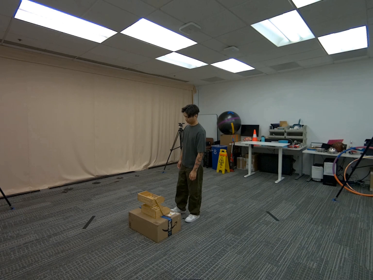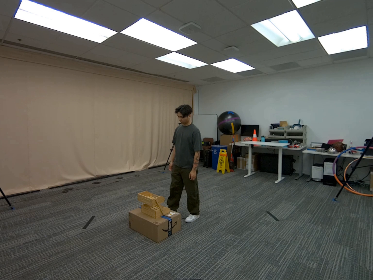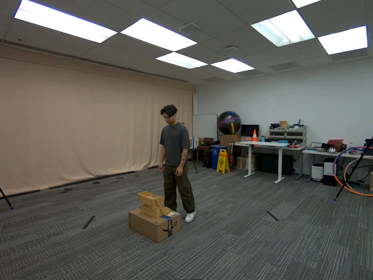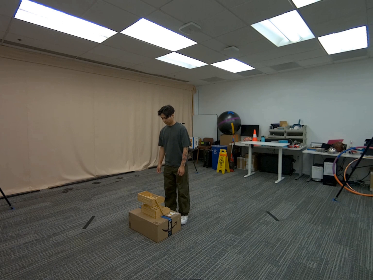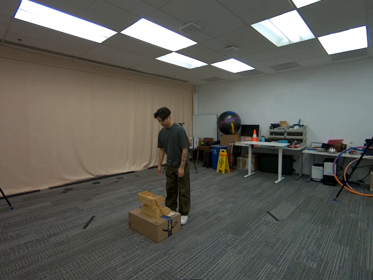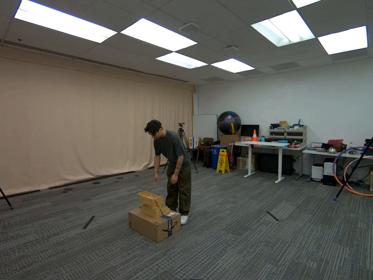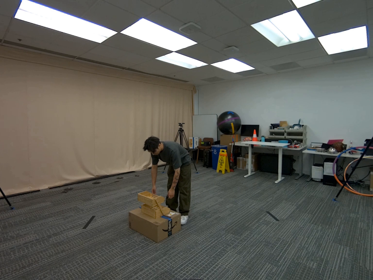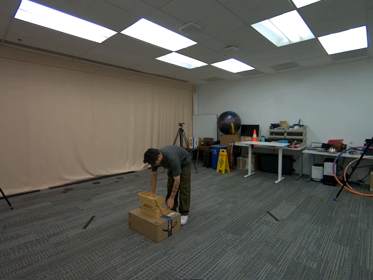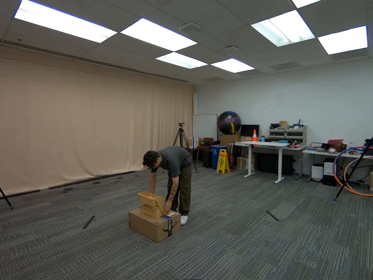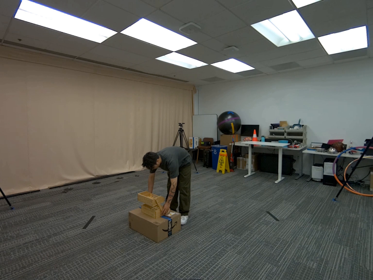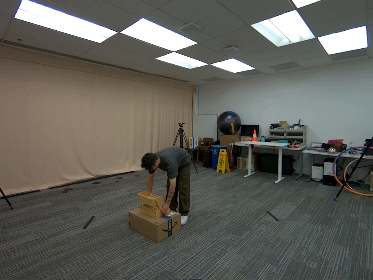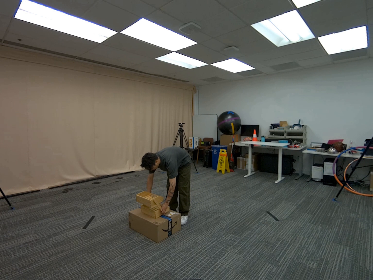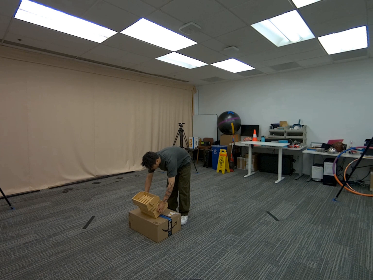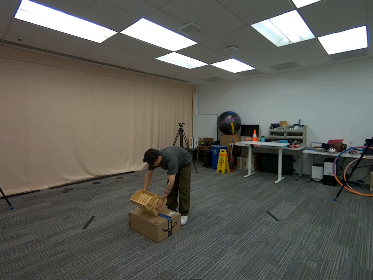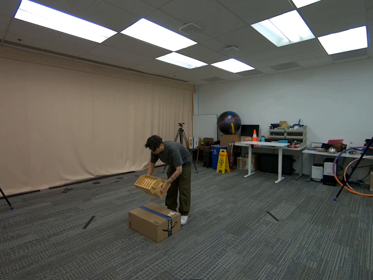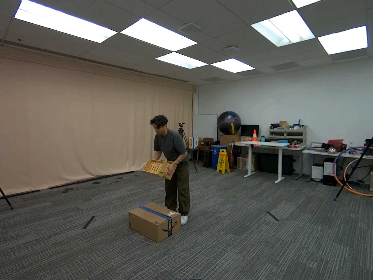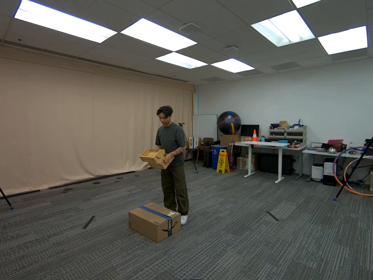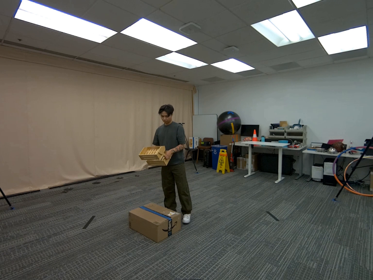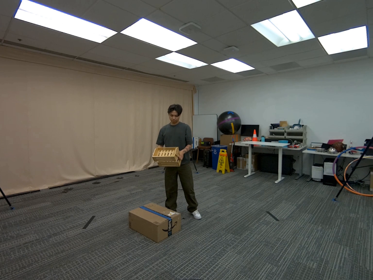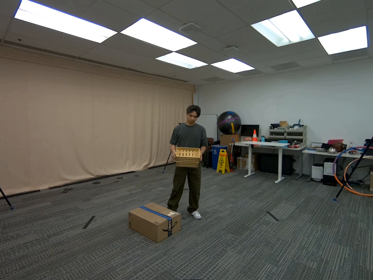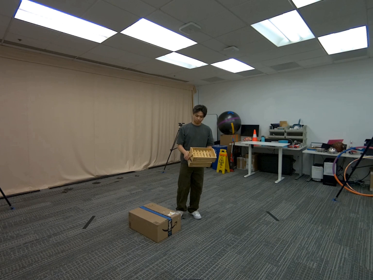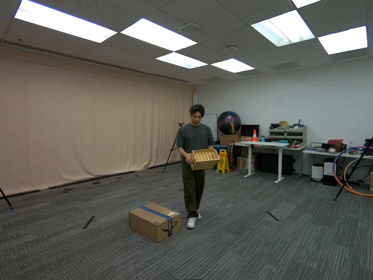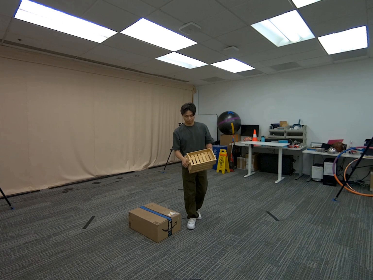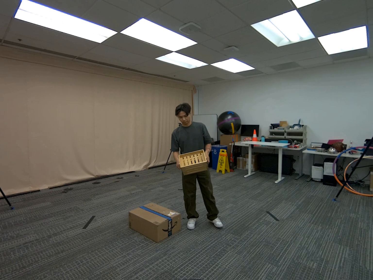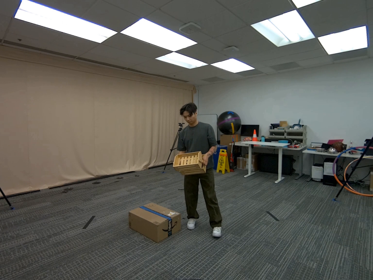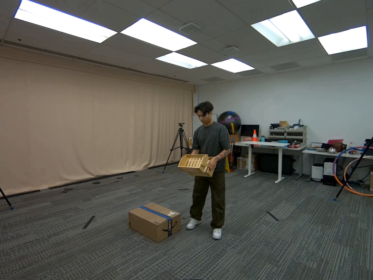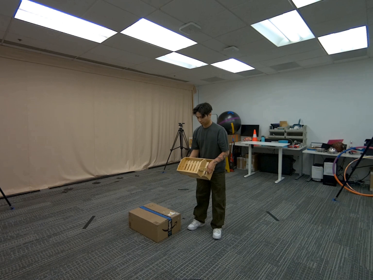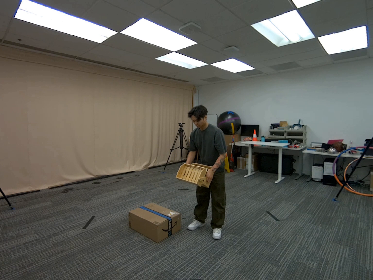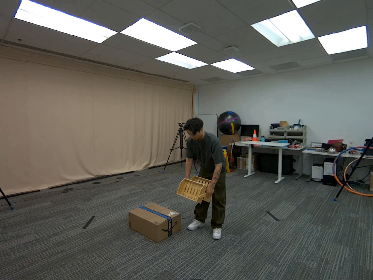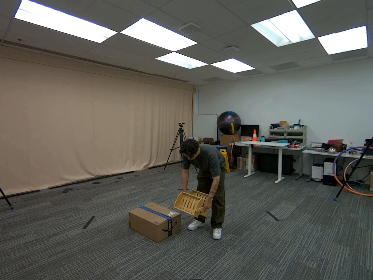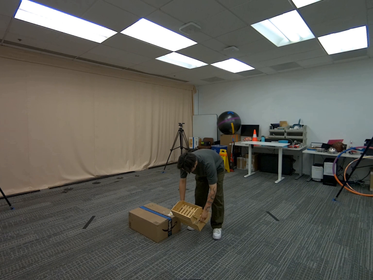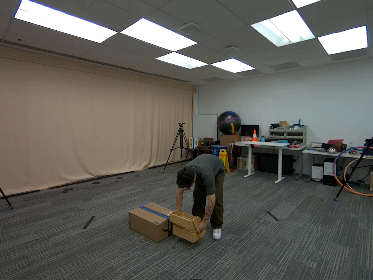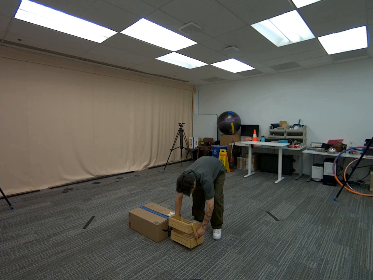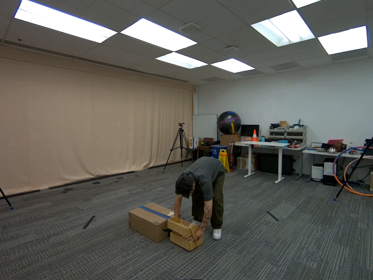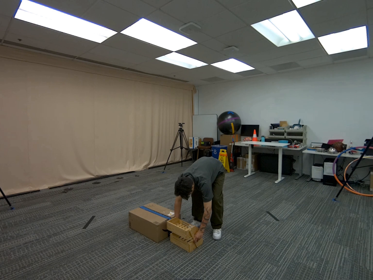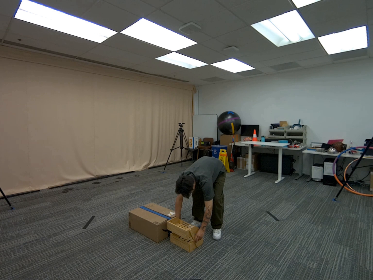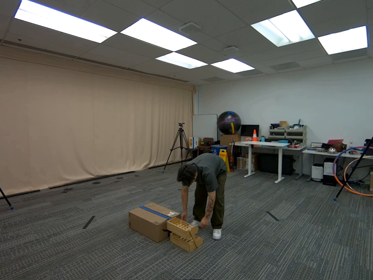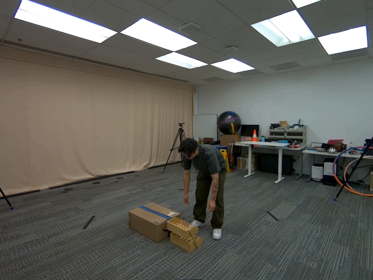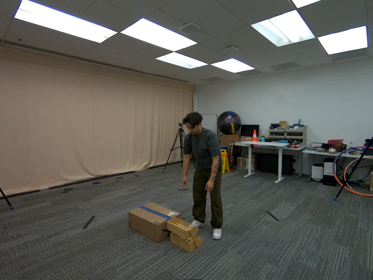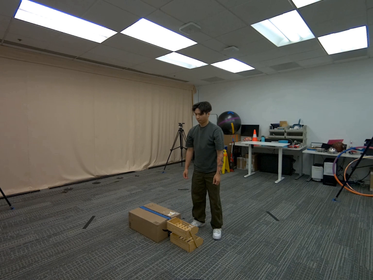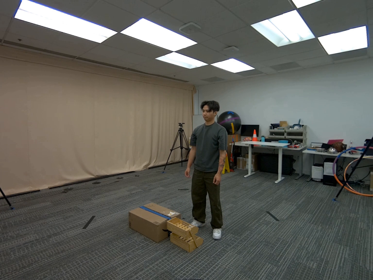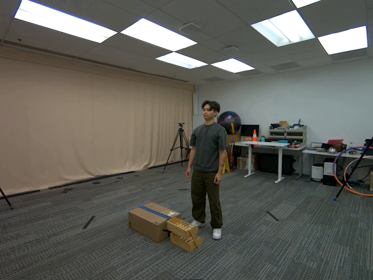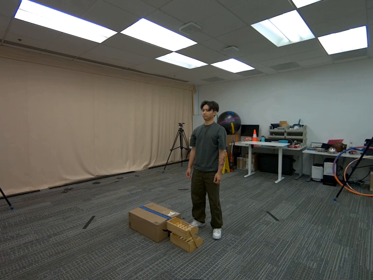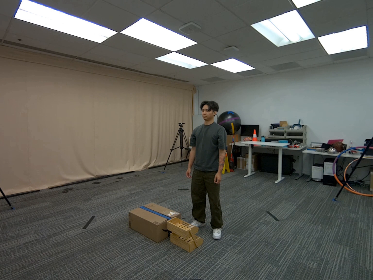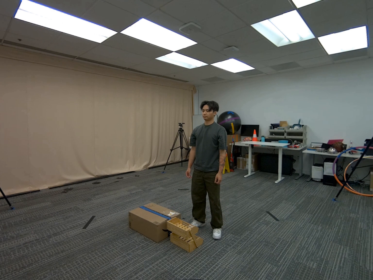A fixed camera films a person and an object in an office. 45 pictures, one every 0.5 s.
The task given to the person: Walk over to the wooden crate on the big brown box and pick up the wooden crate and place on the ground.
